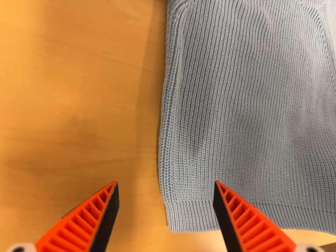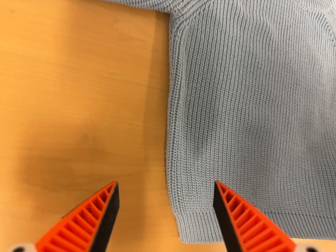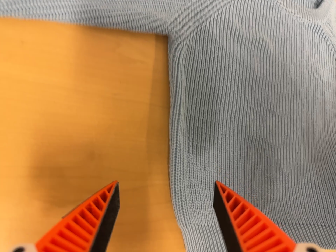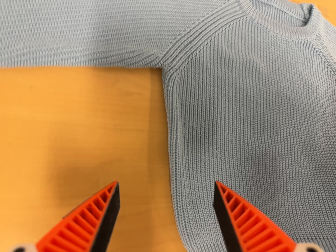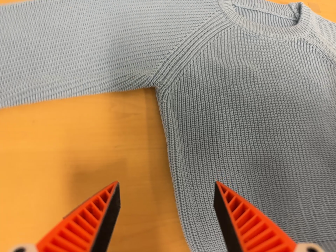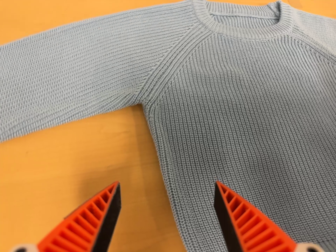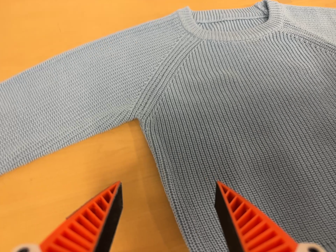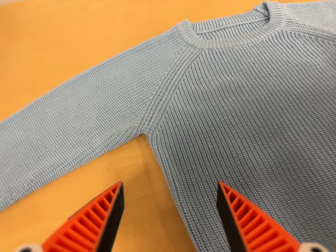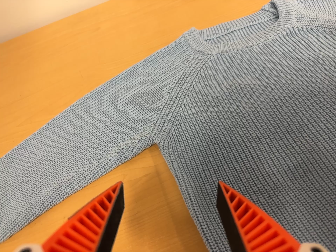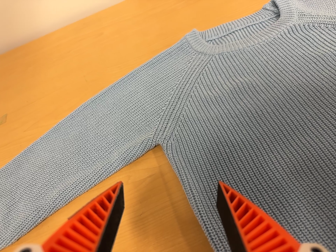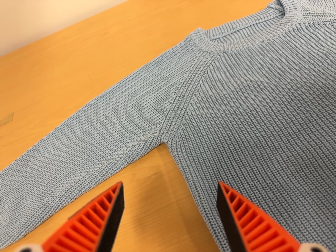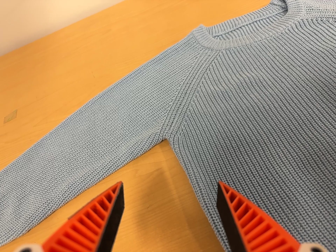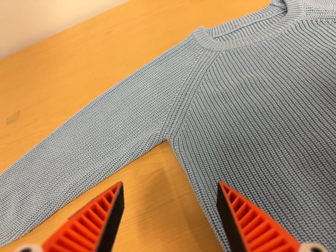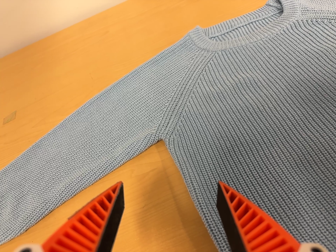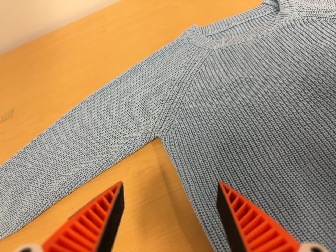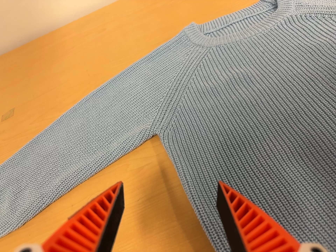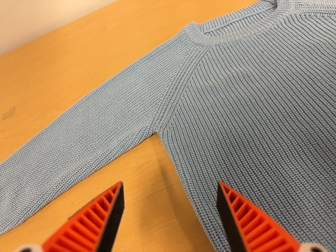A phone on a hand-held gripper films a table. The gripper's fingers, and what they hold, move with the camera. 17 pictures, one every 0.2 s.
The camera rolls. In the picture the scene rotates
counterclockwise.
The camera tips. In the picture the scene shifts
downward.
0.0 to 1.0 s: The camera pans to its left by about 20 degrees. It travels to its right and backward, about 10 cm. Its aim tips toward the top of its view by about 20 degrees, and the scene shifts downward. It rolls about its line of sight by about 25 degrees, and the scene rotates counterclockwise.
1.0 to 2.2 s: The camera pans to its left by about 20 degrees. It travels to its right, about 8 cm. Its aim tips toward the top of its view by about 10 degrees, and the scene shifts downward. It rolls about its line of sight by about 20 degrees, and the scene rotates counterclockwise.
2.2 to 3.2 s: The camera shifts only a little, or ends up much as it began.
The film runs backward here.
